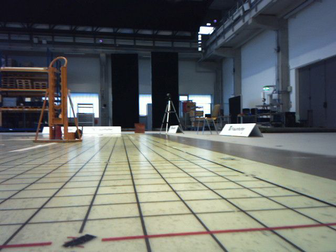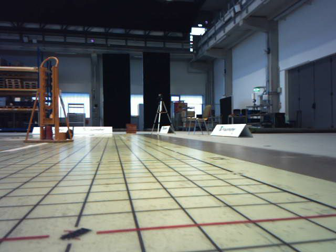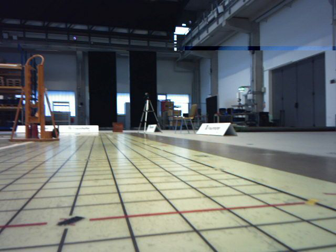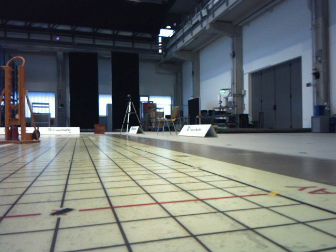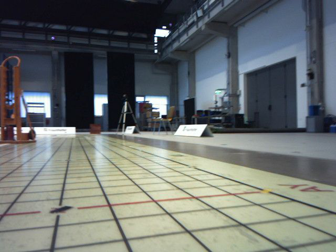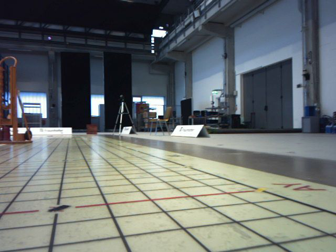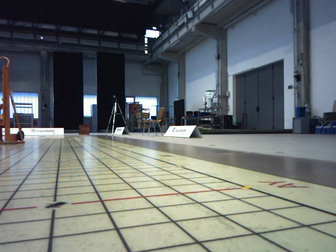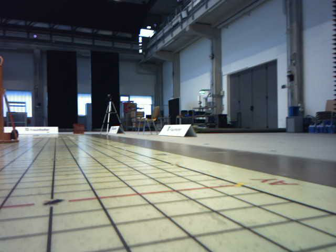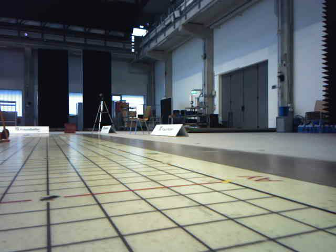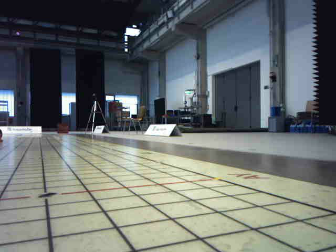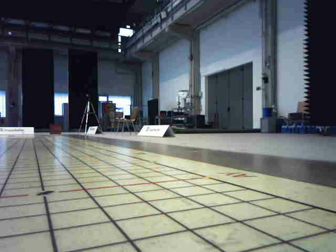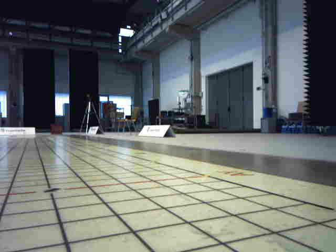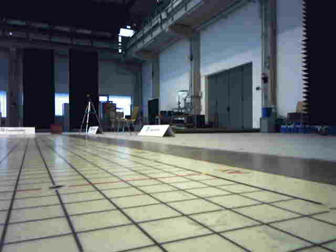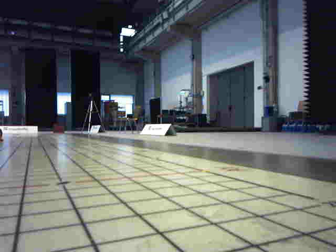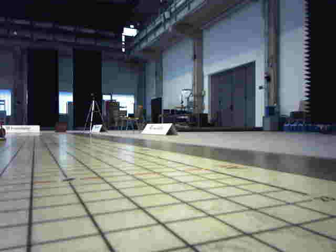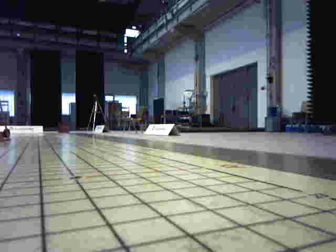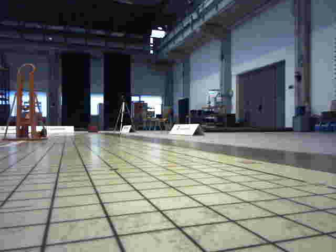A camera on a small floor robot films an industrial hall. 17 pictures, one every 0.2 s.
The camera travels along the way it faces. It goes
backward.
0.0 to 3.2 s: The camera swings to its right by about 15 degrees, and the scene slides to the left. It travels backward, about 0.6 m, so what stands in front gets smaller.
The film runs backward here.
